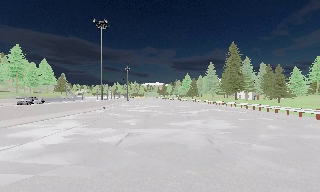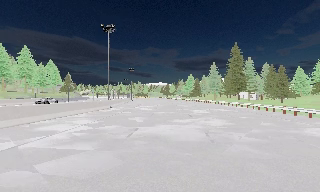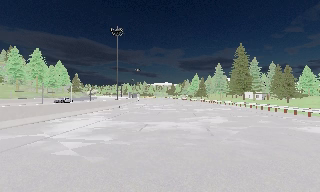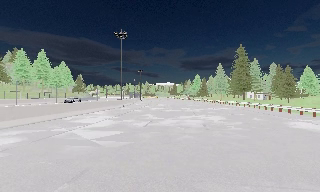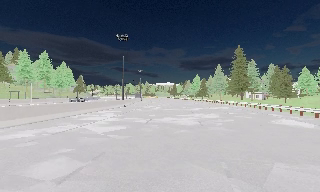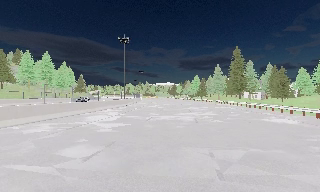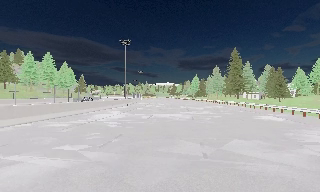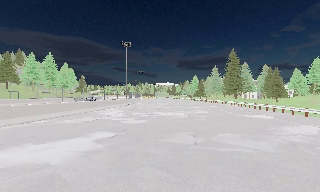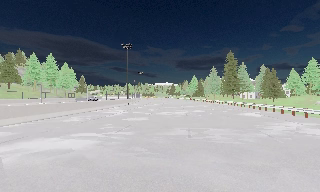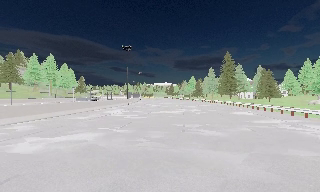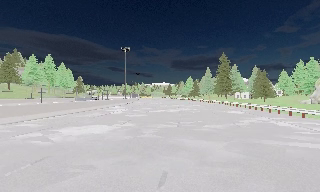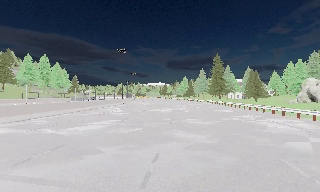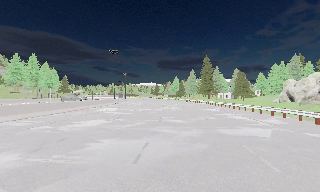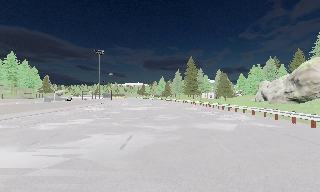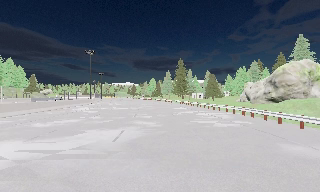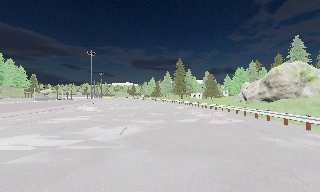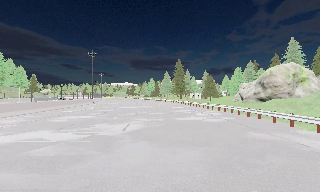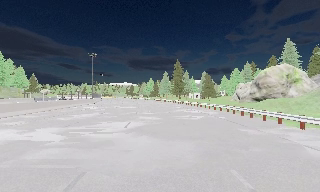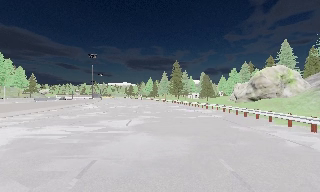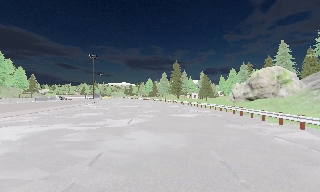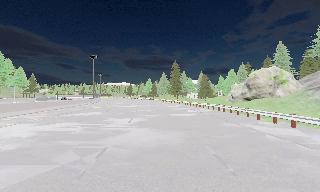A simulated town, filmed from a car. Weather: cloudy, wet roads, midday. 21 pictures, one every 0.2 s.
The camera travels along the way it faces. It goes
backward.
0.0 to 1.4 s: The camera travels backward, about 8 m, so what stands in front gets smaller.
1.4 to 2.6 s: The camera swings to its right by about 10 degrees, and the scene slides to the left. It travels backward, about 7 m, so what stands in front gets smaller.
2.6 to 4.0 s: The camera travels backward, about 6 m, so what stands in front gets smaller. It loses speed.
The film runs backward here.
